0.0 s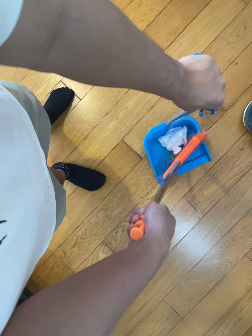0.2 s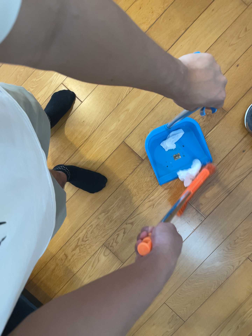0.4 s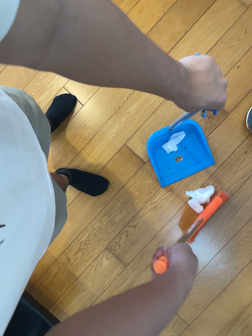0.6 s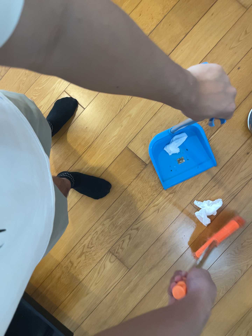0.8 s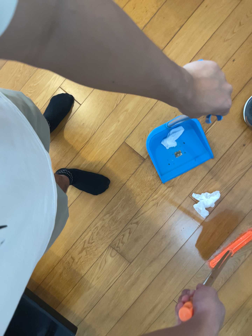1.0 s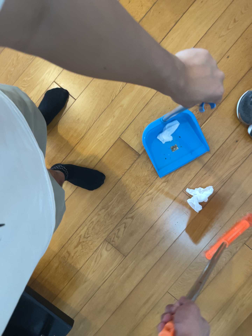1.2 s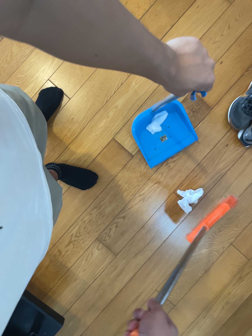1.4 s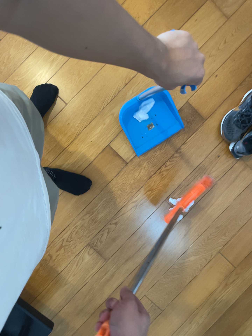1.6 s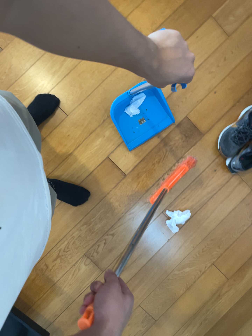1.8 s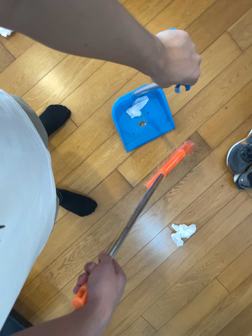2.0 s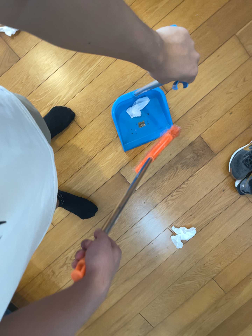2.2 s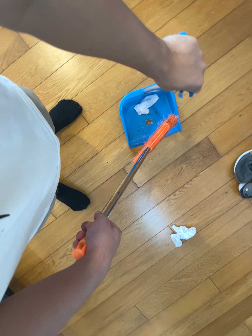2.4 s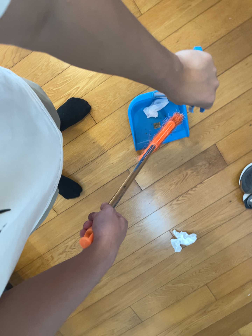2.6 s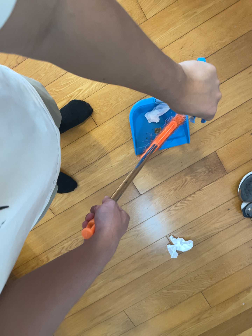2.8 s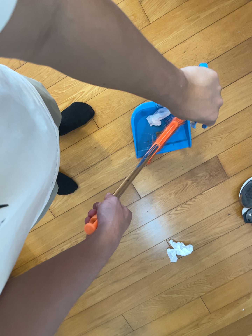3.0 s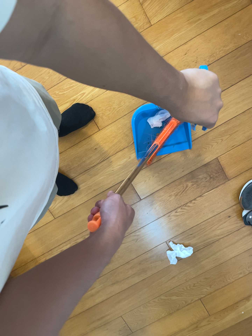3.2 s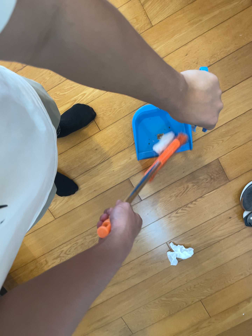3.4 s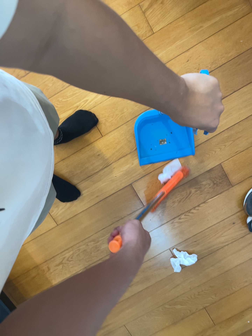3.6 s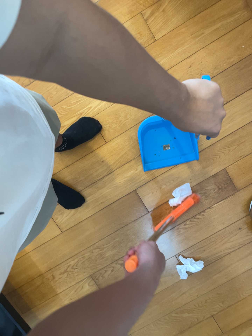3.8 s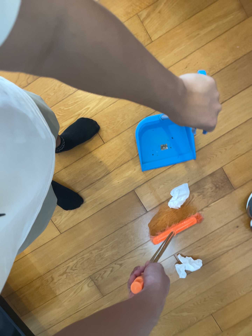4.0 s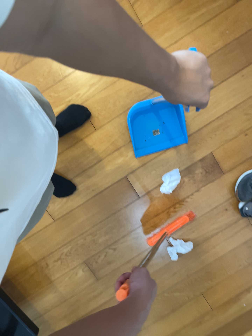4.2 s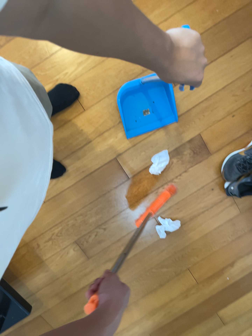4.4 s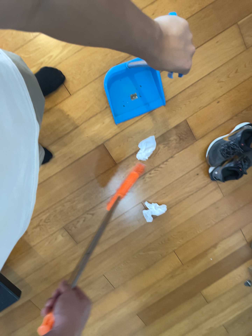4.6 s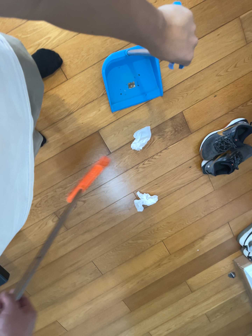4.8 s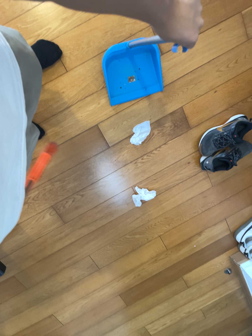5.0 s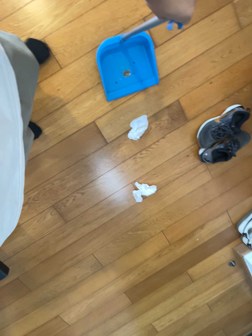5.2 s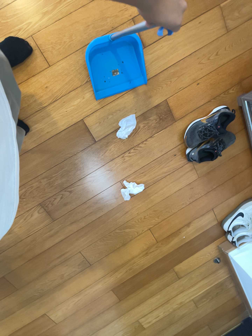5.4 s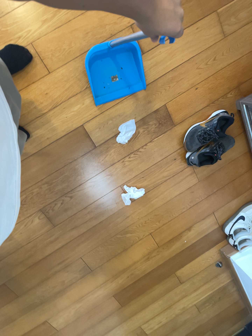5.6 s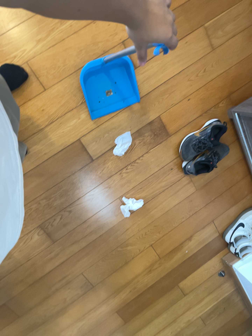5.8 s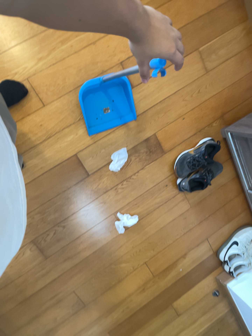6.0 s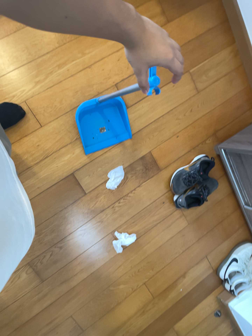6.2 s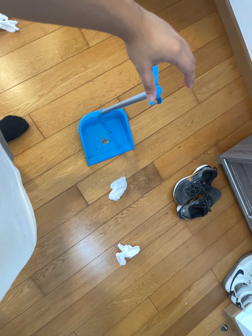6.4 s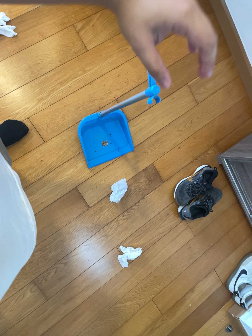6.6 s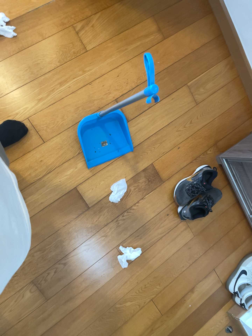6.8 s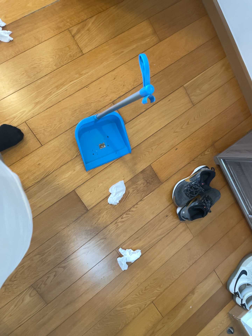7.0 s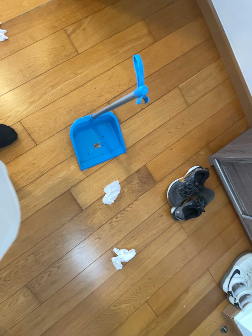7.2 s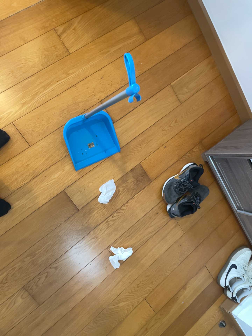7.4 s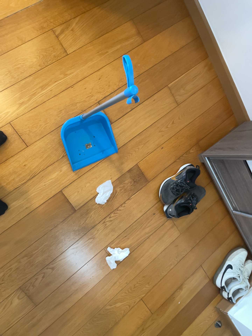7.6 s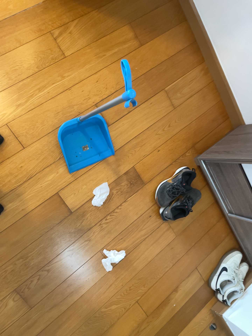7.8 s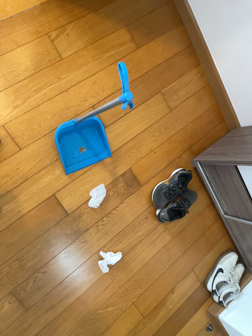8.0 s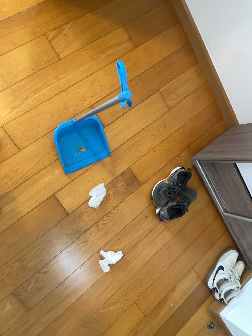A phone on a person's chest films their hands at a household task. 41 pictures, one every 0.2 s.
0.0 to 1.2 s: The camera travels to its left, about 7 cm.
1.2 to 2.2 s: The camera travels toward the top of its view, about 32 cm, so close, fixed things drift downward. It rolls about its line of sight by about 10 degrees, and the scene rotates clockwise.
2.2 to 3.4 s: The camera shifts only a little, or ends up much as it began.
3.4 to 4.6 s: The camera pans to its right by about 10 degrees. It travels to its left, about 8 cm. Its aim tips toward the bottom of its view by about 10 degrees, and the scene shifts upward.
4.6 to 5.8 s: The camera travels toward the bottom of its view, about 6 cm.
5.8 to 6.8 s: The camera's aim tips toward the top of its view by about 10 degrees.
6.8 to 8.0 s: The camera shifts only a little, or ends up much as it began.
The film runs backward here.
